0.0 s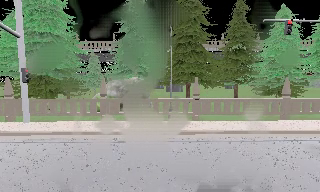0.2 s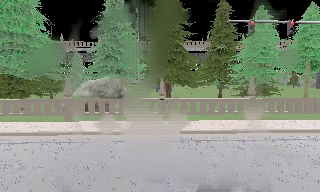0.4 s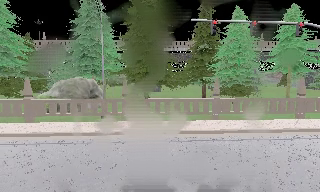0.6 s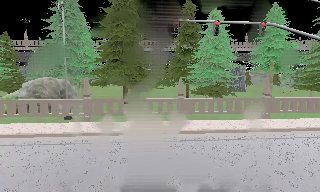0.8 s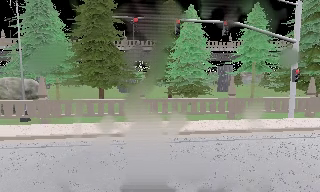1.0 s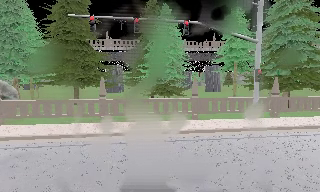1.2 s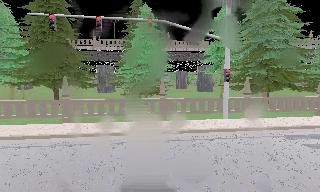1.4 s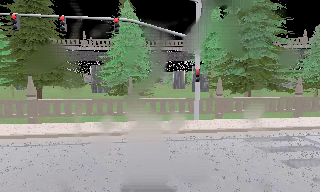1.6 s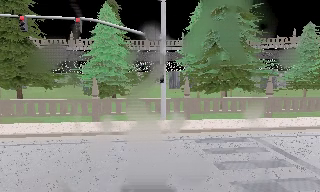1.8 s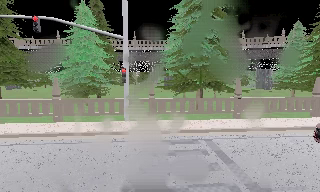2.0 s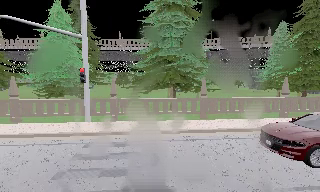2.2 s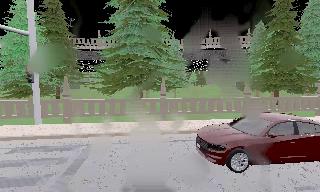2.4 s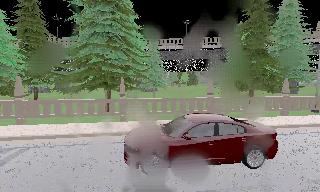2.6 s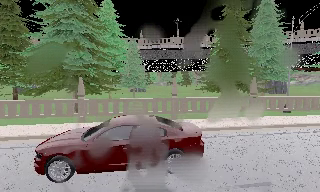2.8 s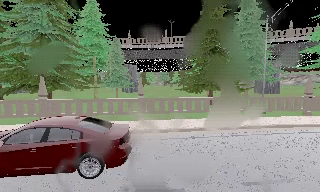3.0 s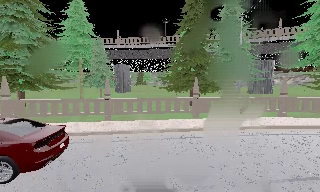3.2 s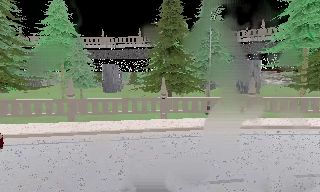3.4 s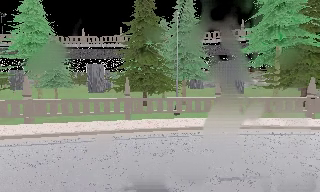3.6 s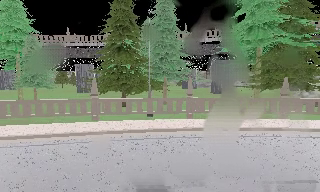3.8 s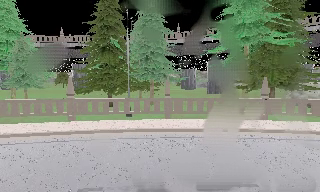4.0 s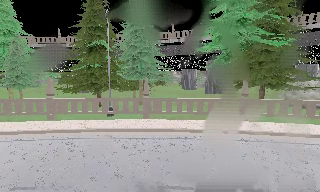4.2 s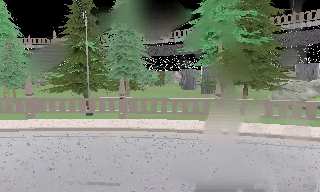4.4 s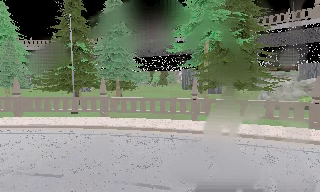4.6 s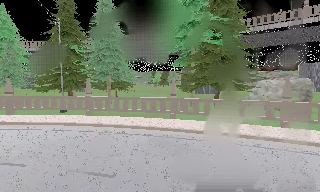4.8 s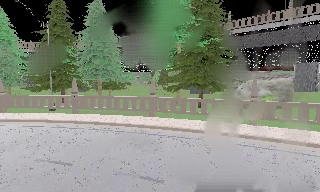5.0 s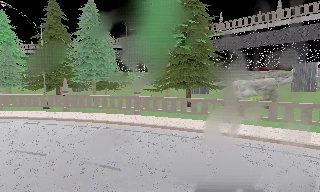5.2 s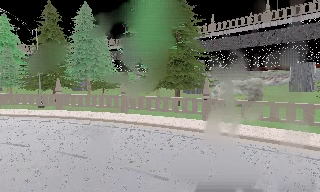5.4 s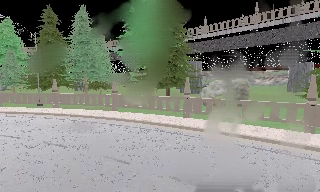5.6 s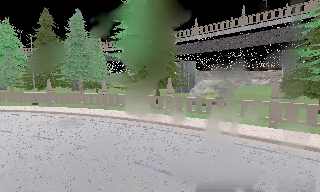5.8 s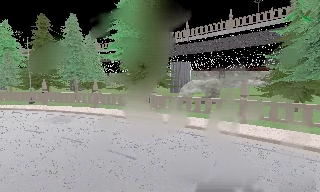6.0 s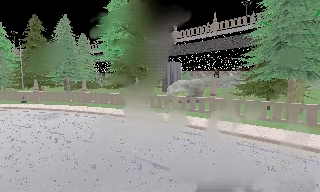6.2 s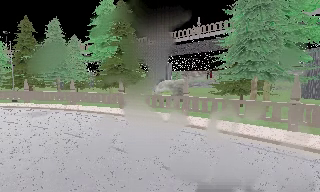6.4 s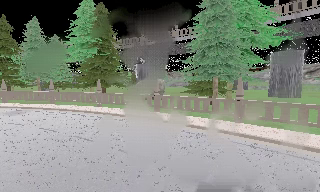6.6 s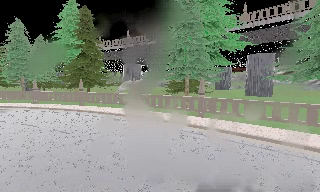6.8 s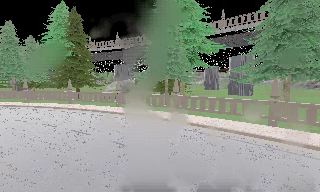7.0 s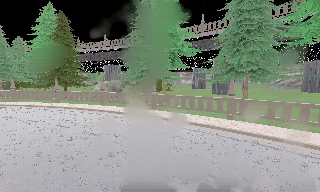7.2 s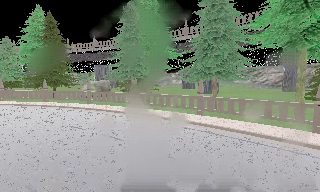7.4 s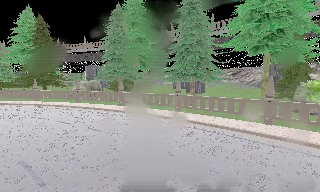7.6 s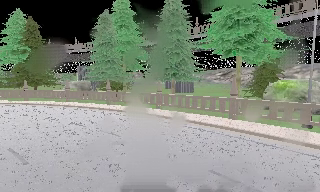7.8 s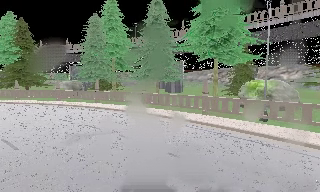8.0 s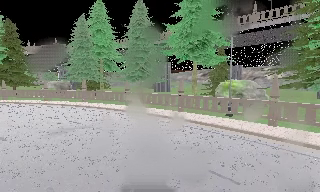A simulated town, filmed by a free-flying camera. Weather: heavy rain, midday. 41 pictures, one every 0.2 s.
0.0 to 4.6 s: The camera travels to its right, about 50 m, so close, fixed things drift to the left.
4.6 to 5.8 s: The camera travels to its right and backward, about 9 m, so close, fixed things drift to the left.
5.8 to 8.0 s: The camera pans to its right, which is clockwise from overhead, by about 25 degrees. It travels backward and to its right, about 19 m, so what stands in front gets smaller.
The film runs forward here.
